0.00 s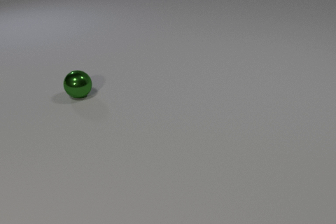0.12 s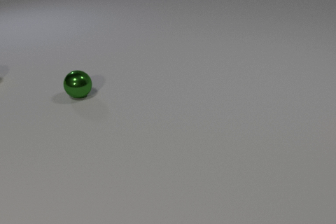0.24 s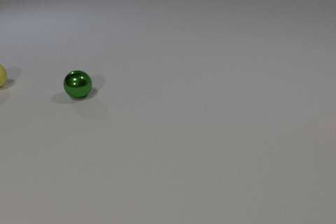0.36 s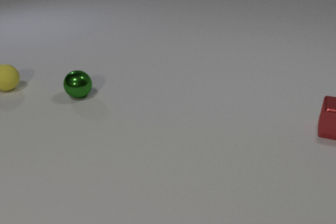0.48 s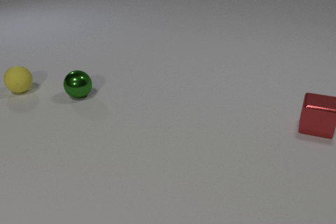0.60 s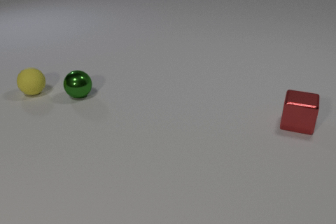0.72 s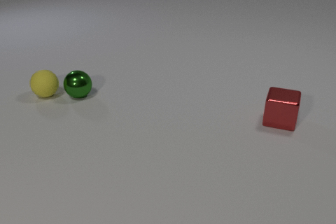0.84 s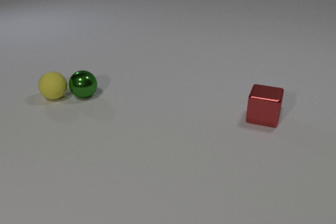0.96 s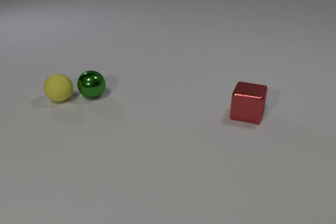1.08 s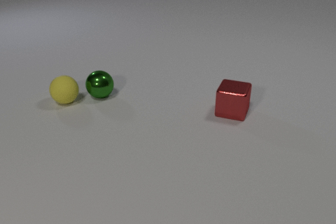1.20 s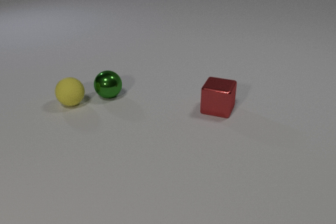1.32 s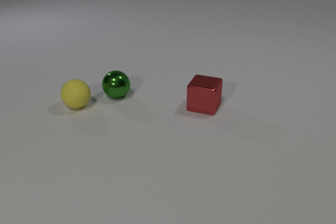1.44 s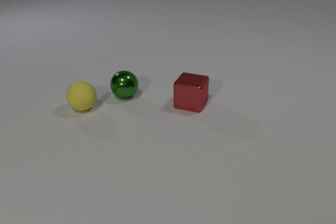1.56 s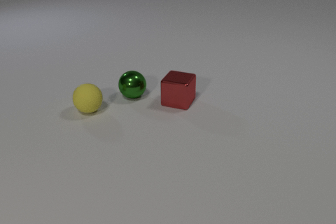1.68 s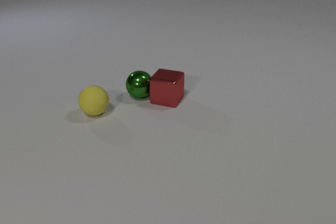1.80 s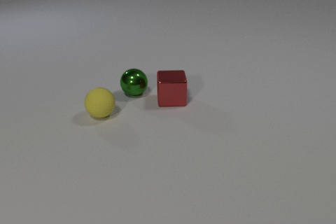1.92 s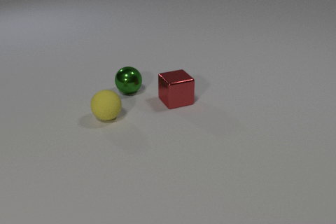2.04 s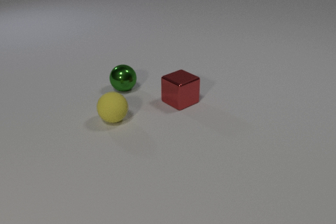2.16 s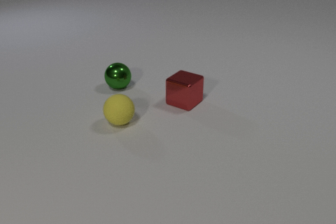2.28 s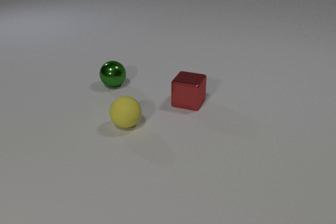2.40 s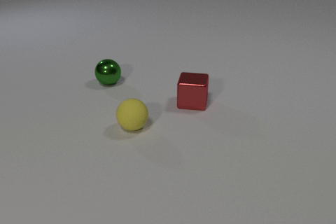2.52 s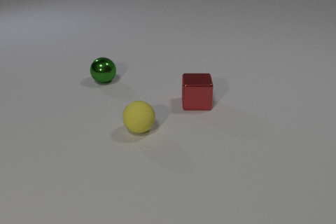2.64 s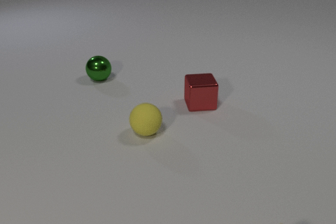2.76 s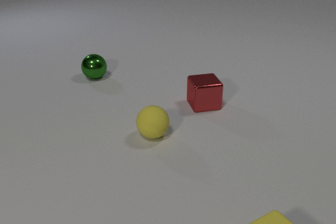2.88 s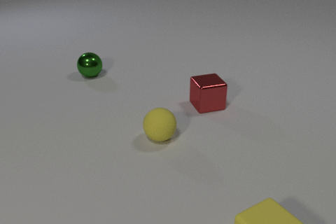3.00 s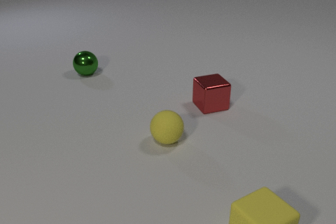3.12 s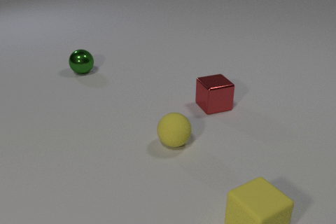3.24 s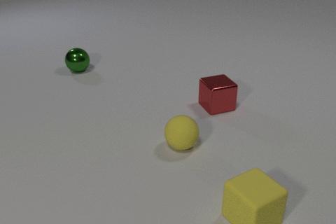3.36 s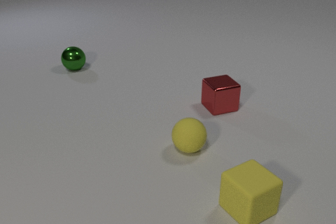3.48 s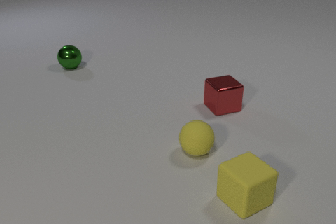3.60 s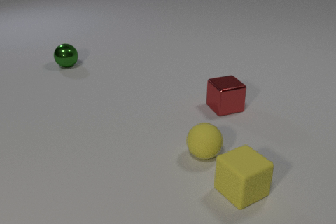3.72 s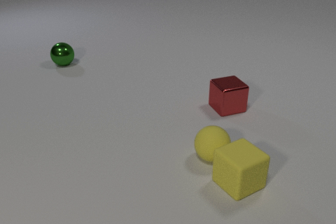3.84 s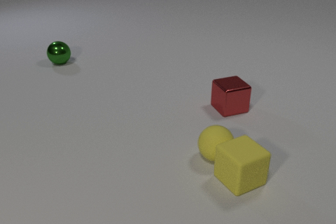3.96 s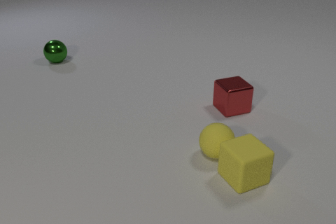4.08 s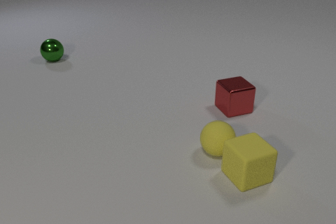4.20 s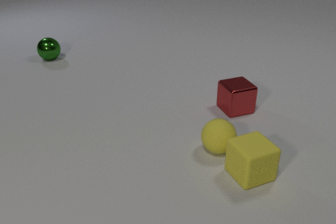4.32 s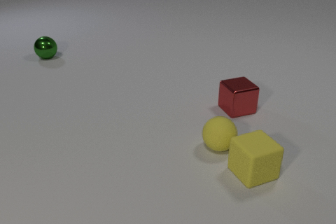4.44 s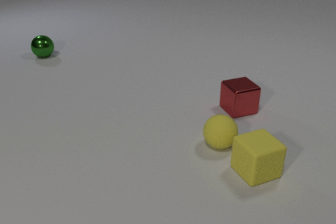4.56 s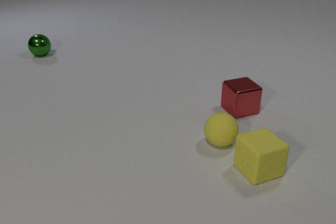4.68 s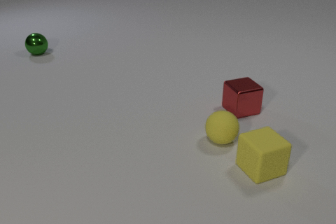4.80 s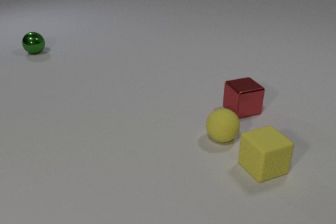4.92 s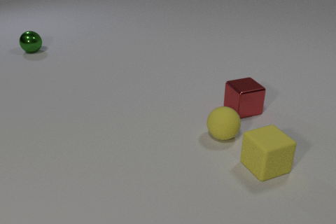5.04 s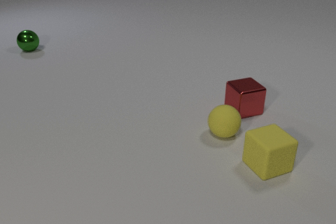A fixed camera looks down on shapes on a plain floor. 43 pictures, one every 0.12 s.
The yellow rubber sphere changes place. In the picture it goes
to the right.
The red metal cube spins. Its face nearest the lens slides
to the right.
0.00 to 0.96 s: The yellow rubber sphere comes in at the left edge, rolls to the right and toward the camera. The green metal sphere rolls to the right. The red metal cube comes in at the right edge, slides to the left. The yellow rubber sphere and the green metal sphere collide.
0.96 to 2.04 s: The yellow rubber sphere rolls toward the camera and to the right. The green metal sphere rolls to the right. The red metal cube slides to the left, spins so that its near face slides to the right, counterclockwise seen from above. The green metal sphere and the red metal cube collide.
2.04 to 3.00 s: The yellow rubber sphere rolls to the right and toward the camera. The green metal sphere rolls away from the camera and to the left. The yellow rubber cube comes in at the bottom edge, slides away from the camera. The red metal cube slides to the right, spins counterclockwise seen from above by about 75 degrees, its near face sliding to the right.
3.00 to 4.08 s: The yellow rubber sphere rolls to the right. The green metal sphere rolls away from the camera and to the left. The yellow rubber cube slides away from the camera. The red metal cube slides to the right. The yellow rubber sphere and the yellow rubber cube collide.
4.08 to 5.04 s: The yellow rubber sphere rolls away from the camera. The green metal sphere rolls away from the camera and to the left. The yellow rubber cube slides away from the camera and to the right. The red metal cube slides to the right.
How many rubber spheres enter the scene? 1.
Are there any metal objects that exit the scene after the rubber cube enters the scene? no.
What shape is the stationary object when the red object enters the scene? sphere.
